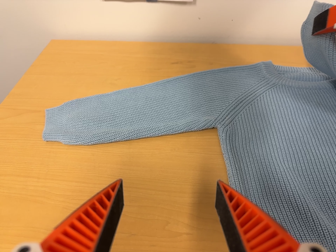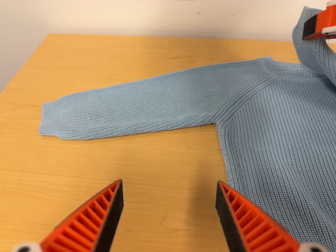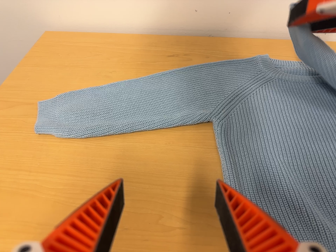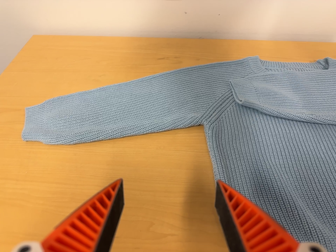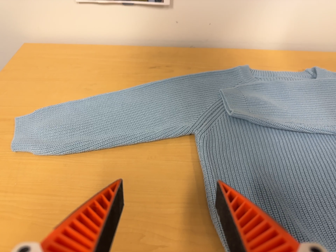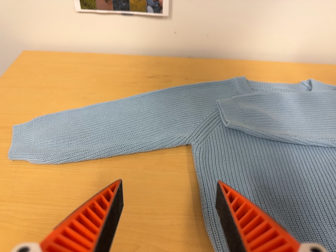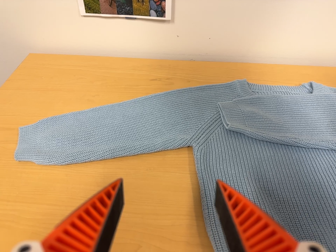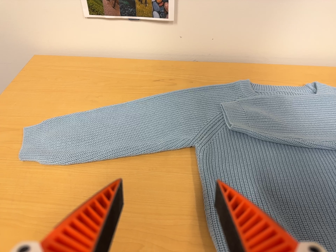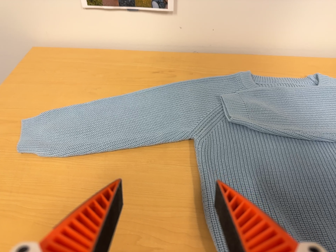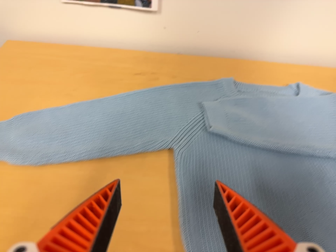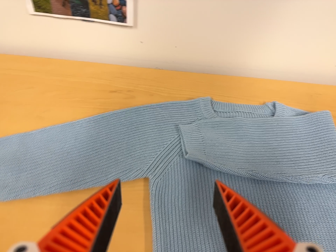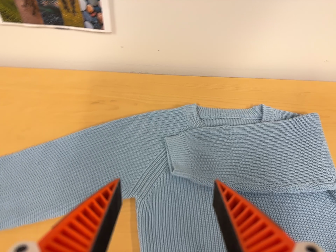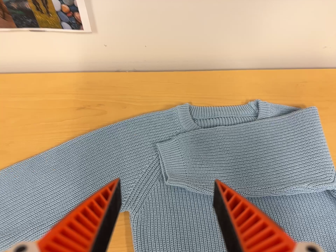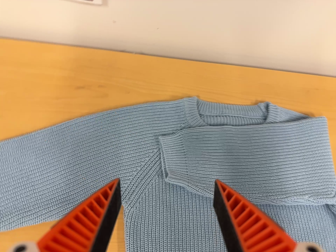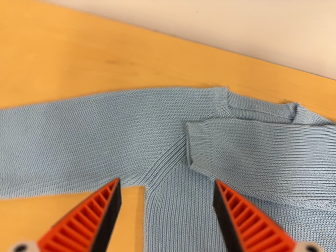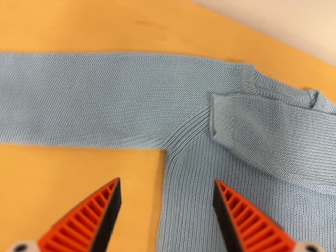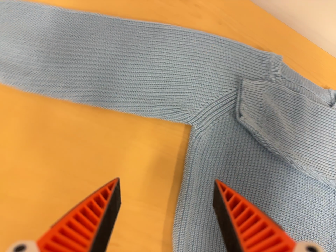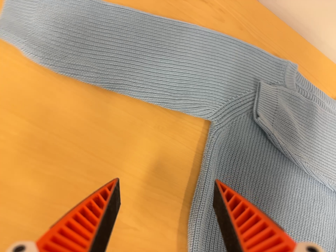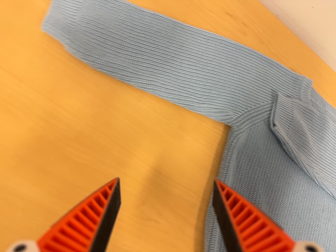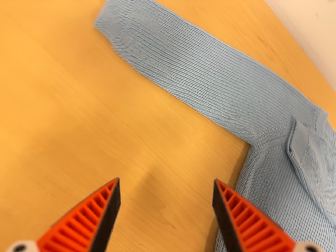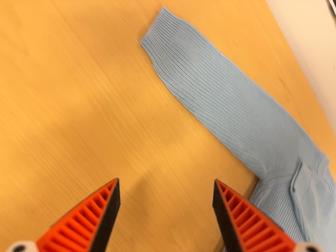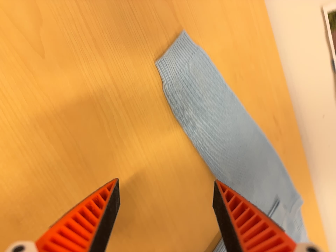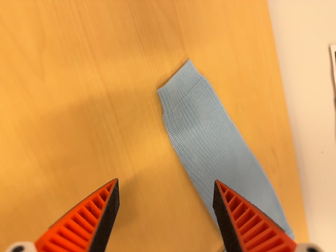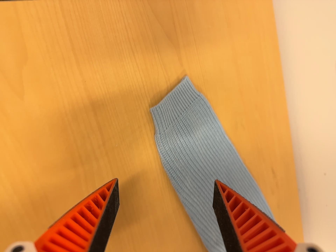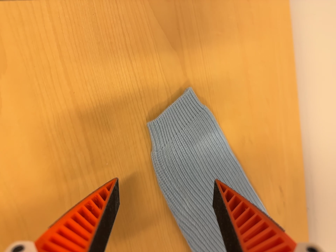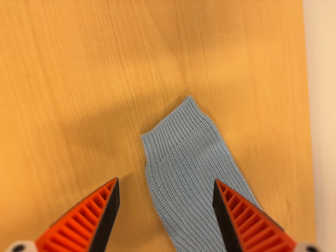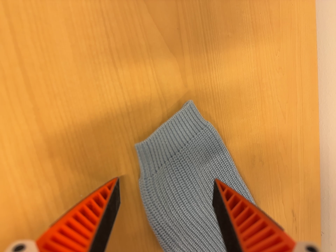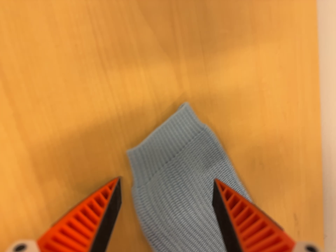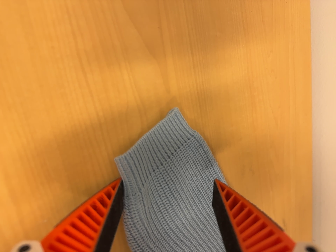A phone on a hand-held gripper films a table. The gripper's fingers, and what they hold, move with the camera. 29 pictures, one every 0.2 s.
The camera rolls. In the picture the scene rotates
clockwise.
0.0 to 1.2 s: The camera shifts only a little, or ends up much as it began.
1.2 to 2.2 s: The camera travels toward the top of its view, about 18 cm. Its aim tips toward the bottom of its view by about 10 degrees.
2.2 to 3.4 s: The camera travels to its left, about 22 cm, so close, fixed things drift to the right. Its aim tips toward the bottom of its view by about 10 degrees, and the scene shifts upward. It rolls about its line of sight by about 30 degrees, and the scene rotates clockwise.
3.4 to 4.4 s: The camera travels to its left, about 18 cm. Its aim tips toward the top of its view by about 10 degrees, and the scene shifts downward. It rolls about its line of sight by about 40 degrees, and the scene rotates clockwise.
4.4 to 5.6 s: The camera travels forward and toward the top of its view, about 16 cm, so what stands in front looms larger.
The film runs forward here.
